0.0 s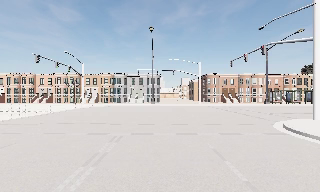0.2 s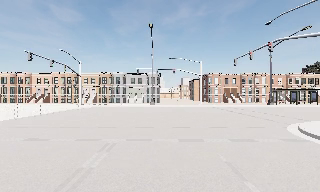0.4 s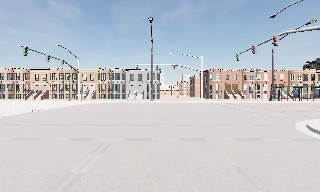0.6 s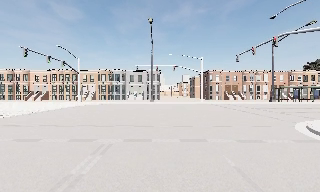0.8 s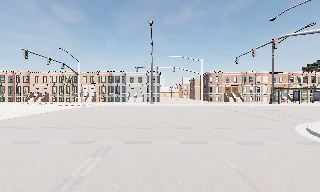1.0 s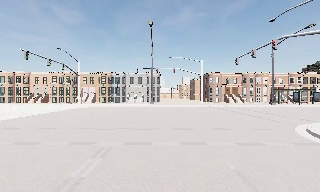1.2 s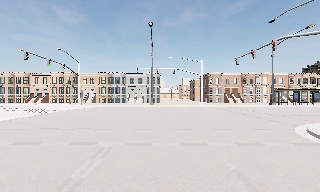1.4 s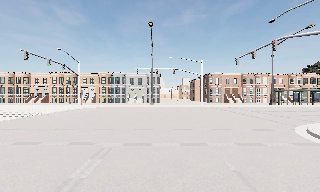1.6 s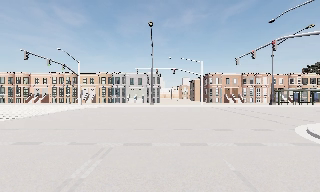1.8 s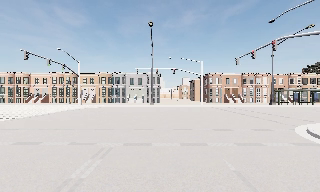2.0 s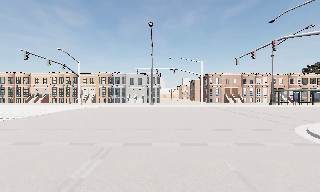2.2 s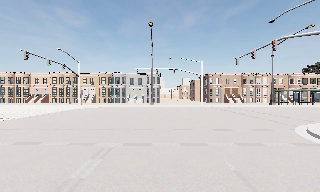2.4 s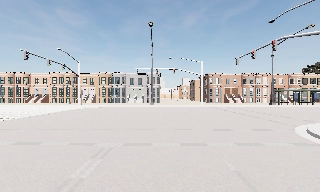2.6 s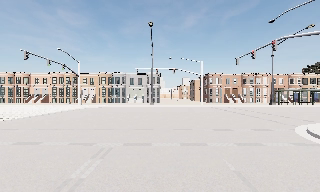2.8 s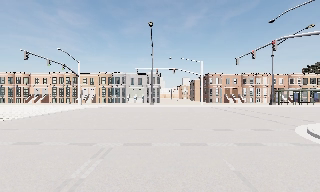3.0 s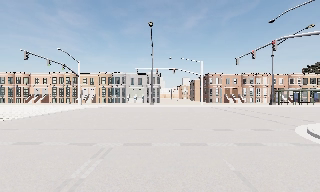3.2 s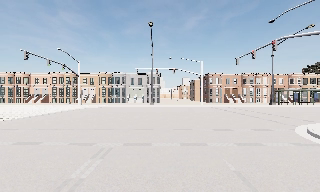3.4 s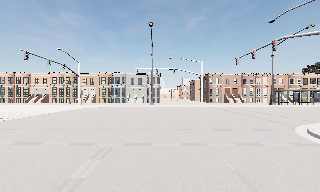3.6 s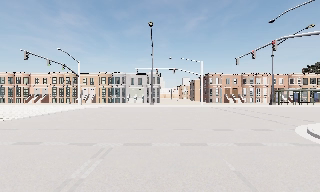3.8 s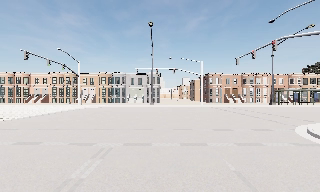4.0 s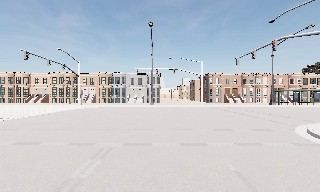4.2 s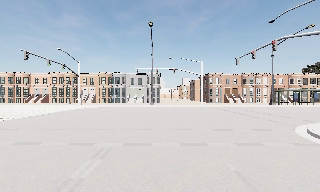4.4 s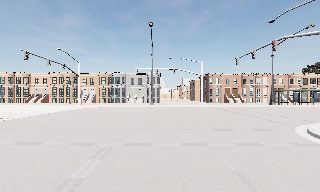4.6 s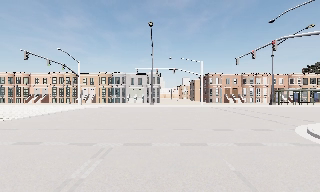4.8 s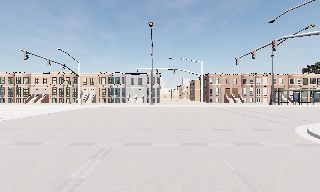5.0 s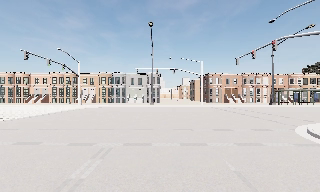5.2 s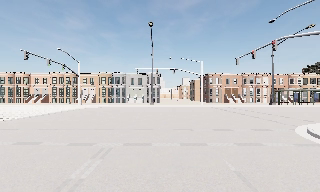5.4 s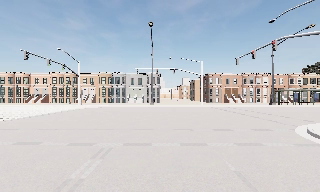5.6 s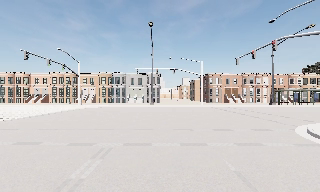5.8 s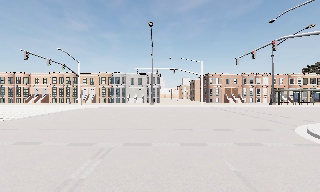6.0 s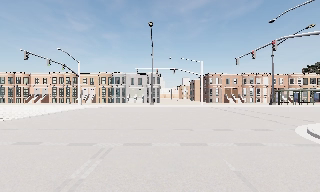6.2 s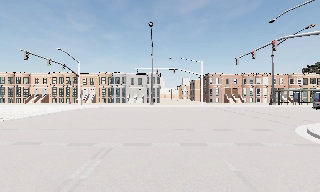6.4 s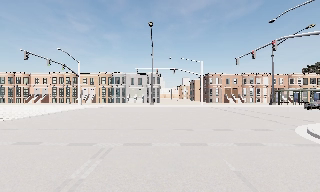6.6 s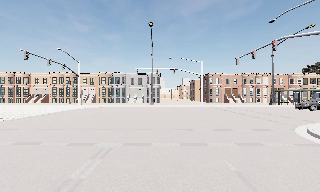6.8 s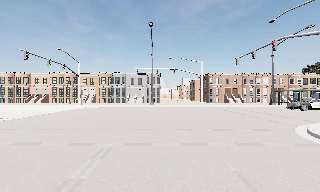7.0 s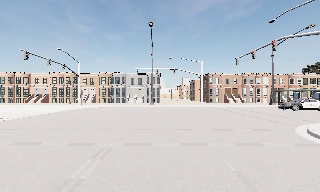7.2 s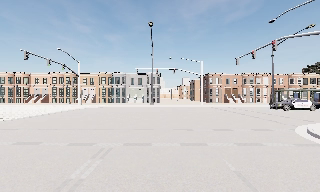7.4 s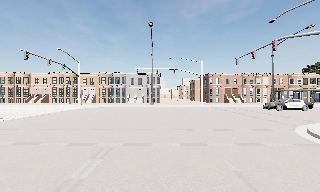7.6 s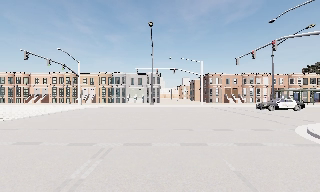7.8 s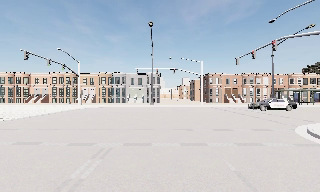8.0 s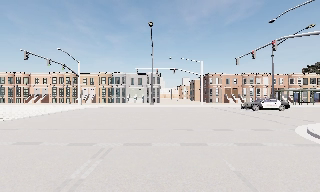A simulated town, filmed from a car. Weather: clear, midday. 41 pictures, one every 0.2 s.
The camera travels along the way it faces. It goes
forward.
0.0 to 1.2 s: The camera travels forward, about 1.5 m, so what stands in front looms larger. It loses speed.
1.2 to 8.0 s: The camera keeps its place and its aim.
The film runs forward here.
